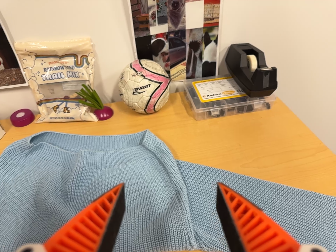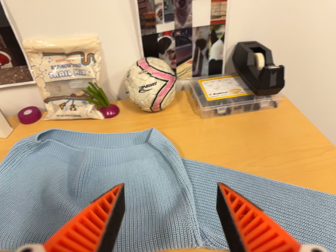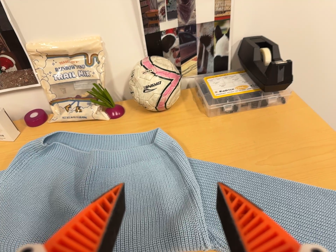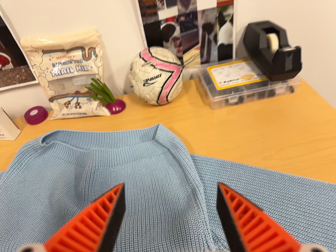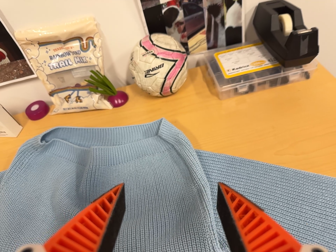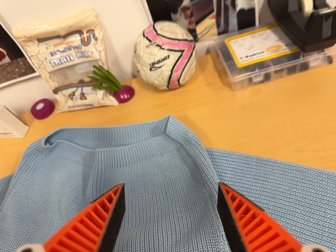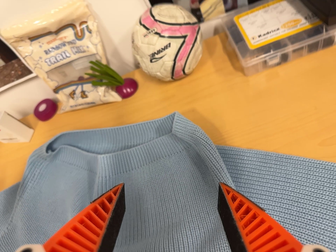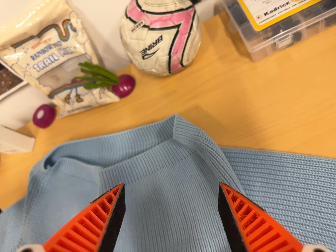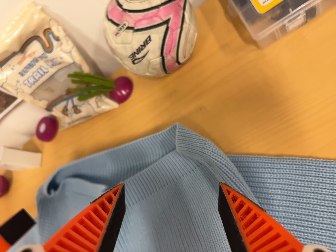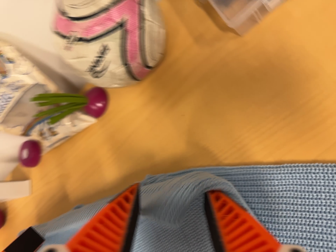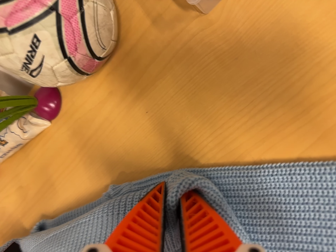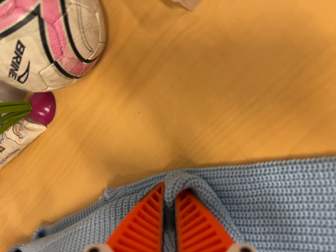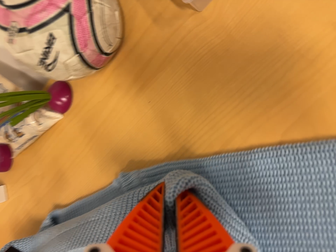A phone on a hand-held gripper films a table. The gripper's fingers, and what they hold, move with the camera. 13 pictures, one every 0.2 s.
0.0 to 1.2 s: The camera pans to its left by about 15 degrees. It travels forward, toward the top of its view and to its right, about 16 cm, so what stands in front looms larger. Its aim tips toward the bottom of its view by about 15 degrees. It rolls about its line of sight by about 10 degrees, and the scene rotates counterclockwise.
1.2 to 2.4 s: The camera travels forward, toward the top of its view and to its right, about 20 cm, so what stands in front looms larger. Its aim tips toward the bottom of its view by about 20 degrees. It rolls about its line of sight by about 30 degrees, and the scene rotates counterclockwise.
The film runs backward here.
